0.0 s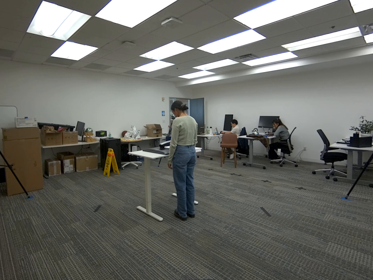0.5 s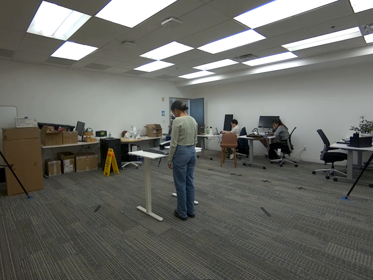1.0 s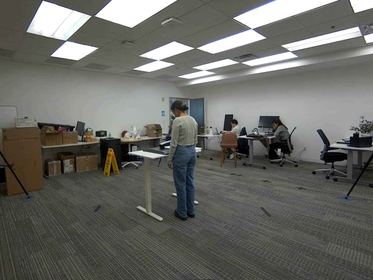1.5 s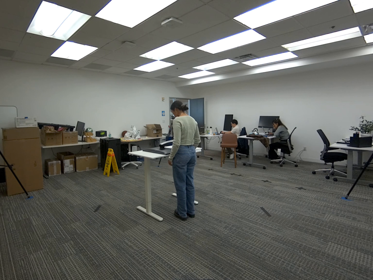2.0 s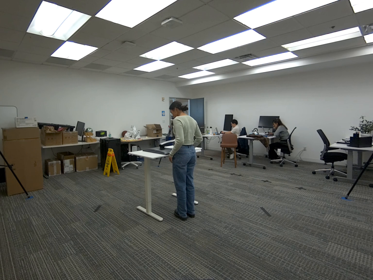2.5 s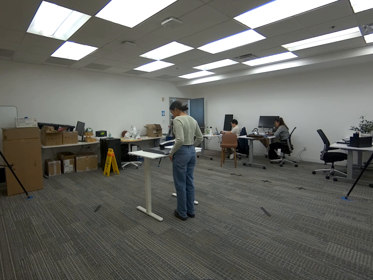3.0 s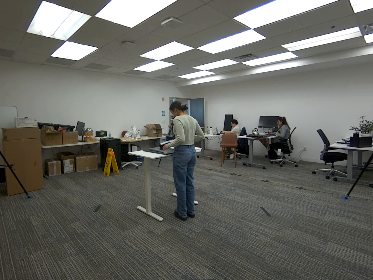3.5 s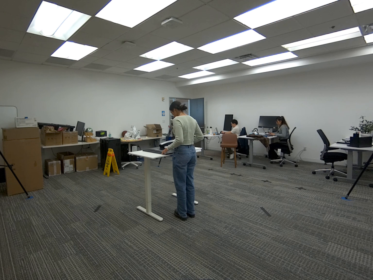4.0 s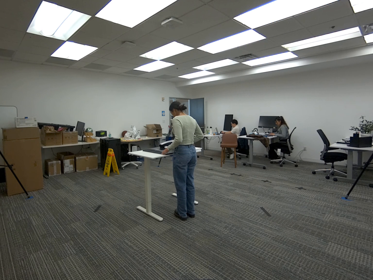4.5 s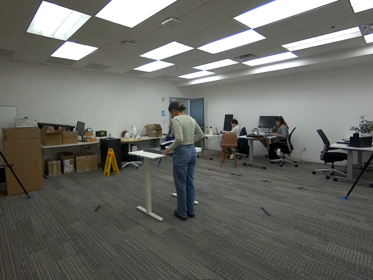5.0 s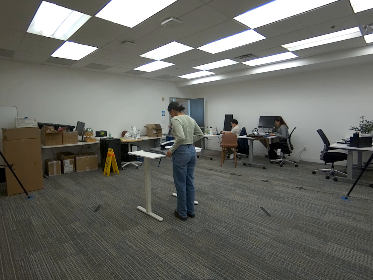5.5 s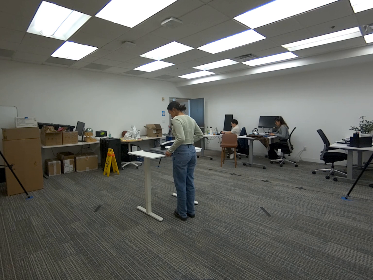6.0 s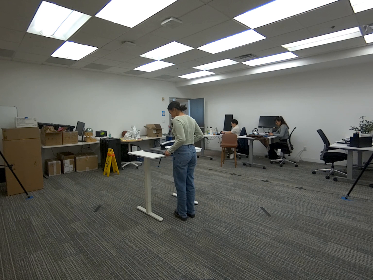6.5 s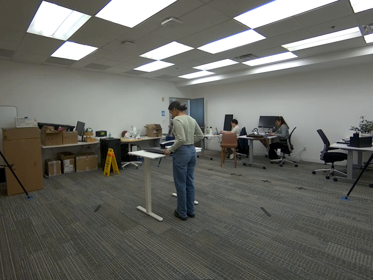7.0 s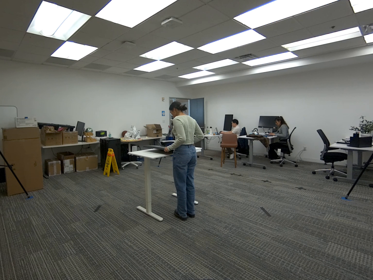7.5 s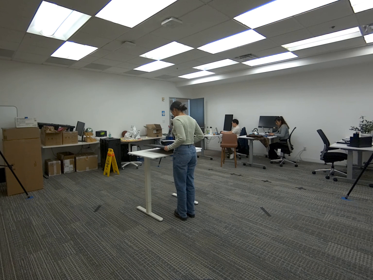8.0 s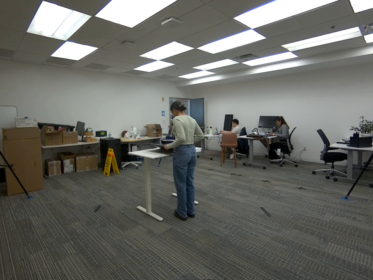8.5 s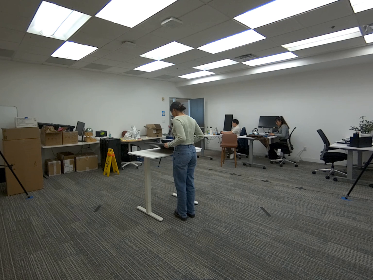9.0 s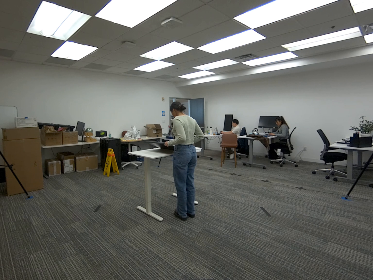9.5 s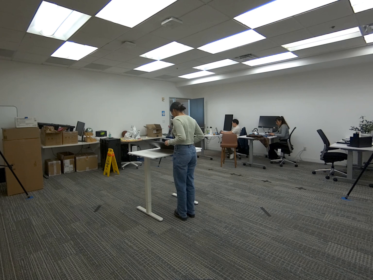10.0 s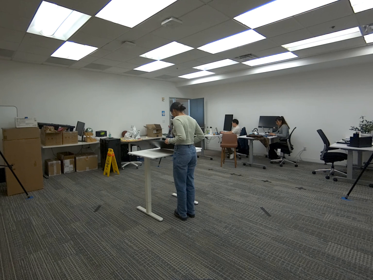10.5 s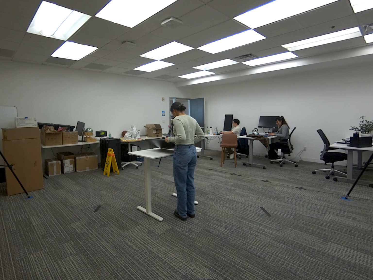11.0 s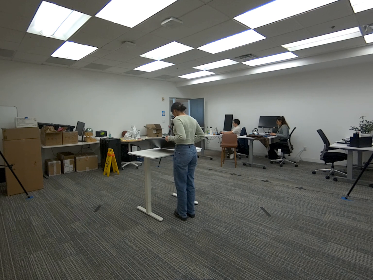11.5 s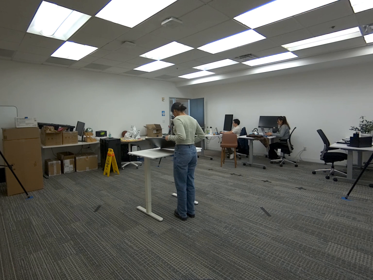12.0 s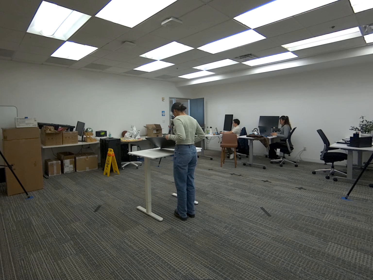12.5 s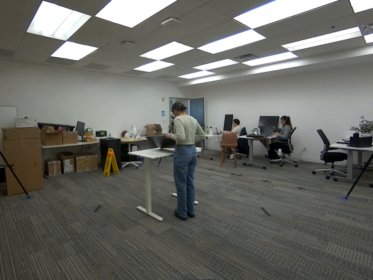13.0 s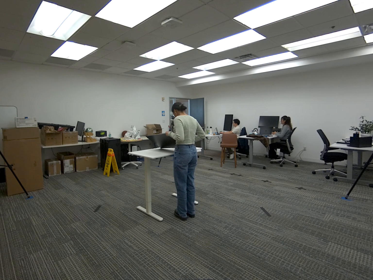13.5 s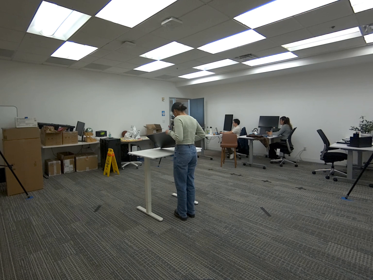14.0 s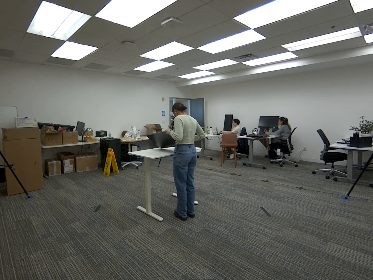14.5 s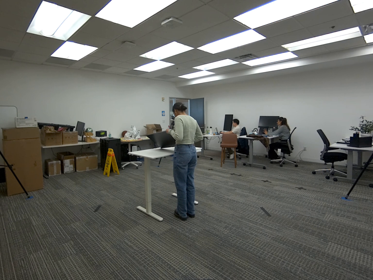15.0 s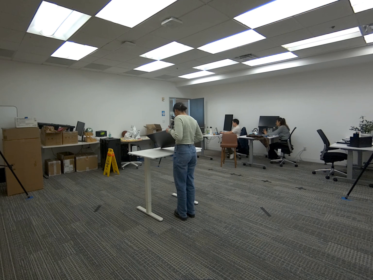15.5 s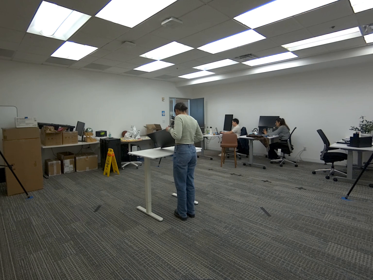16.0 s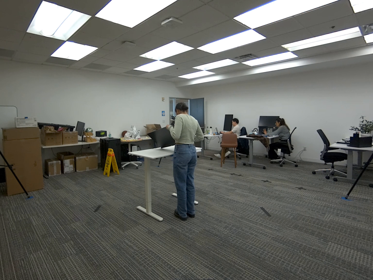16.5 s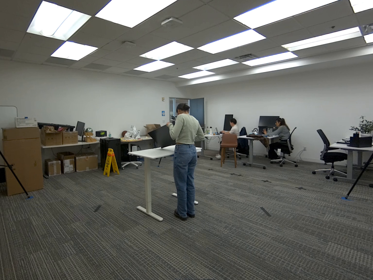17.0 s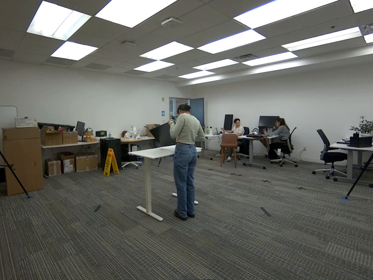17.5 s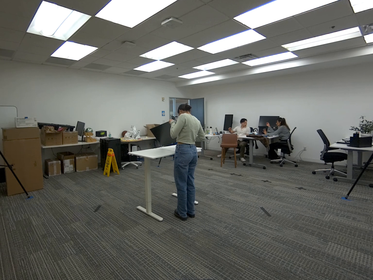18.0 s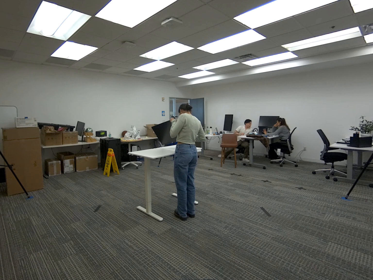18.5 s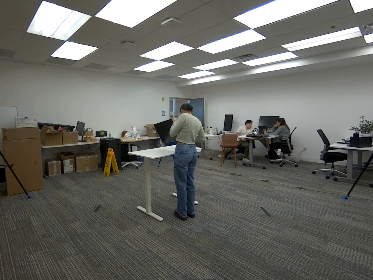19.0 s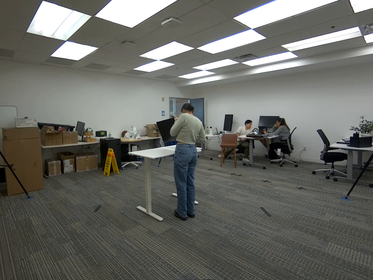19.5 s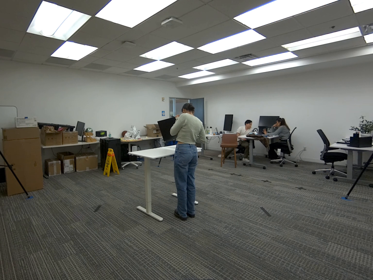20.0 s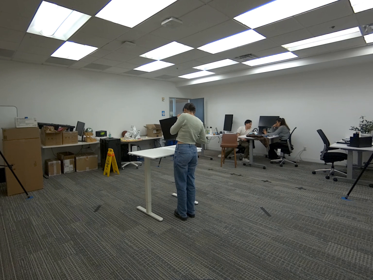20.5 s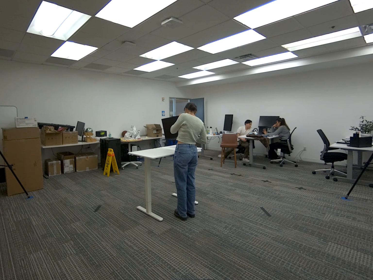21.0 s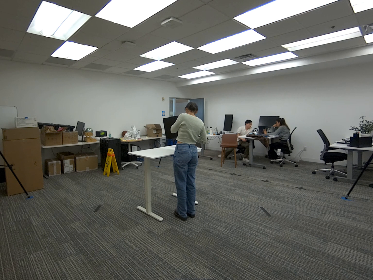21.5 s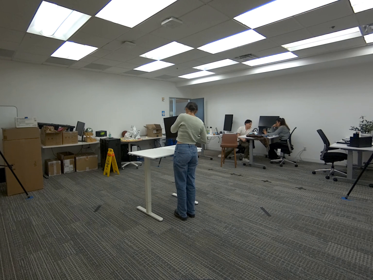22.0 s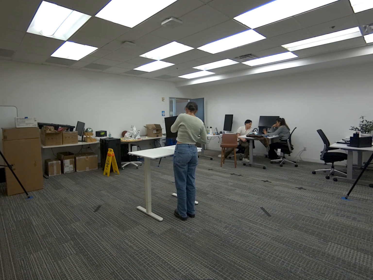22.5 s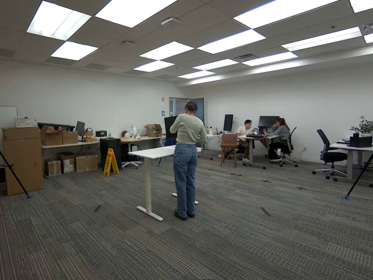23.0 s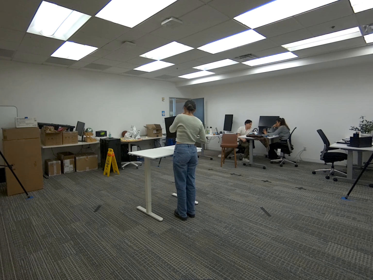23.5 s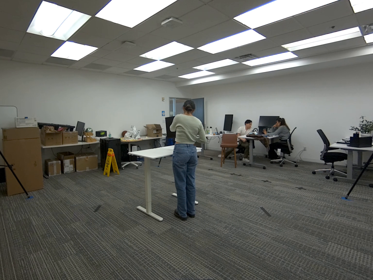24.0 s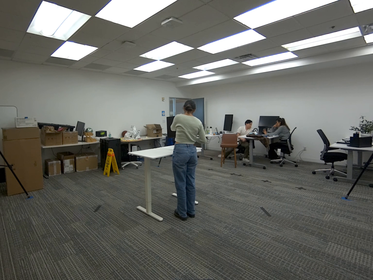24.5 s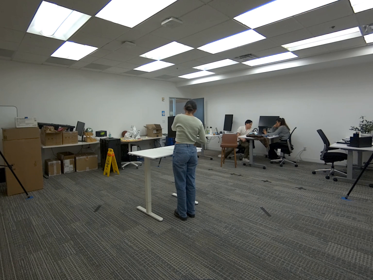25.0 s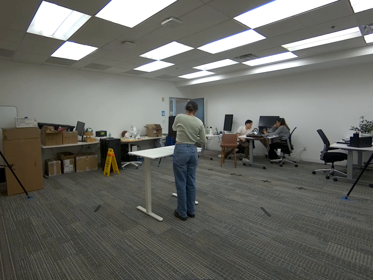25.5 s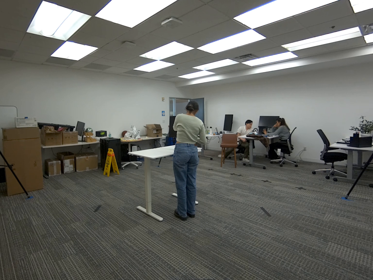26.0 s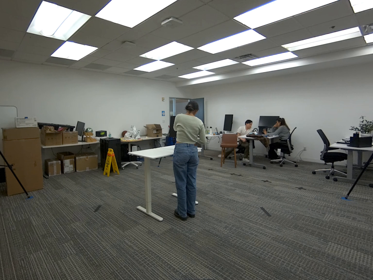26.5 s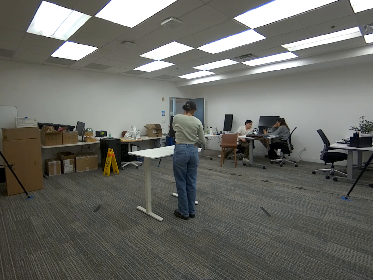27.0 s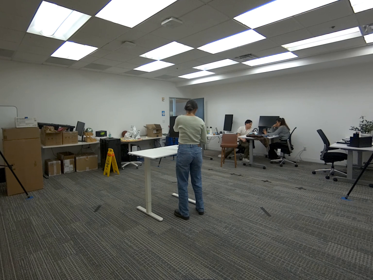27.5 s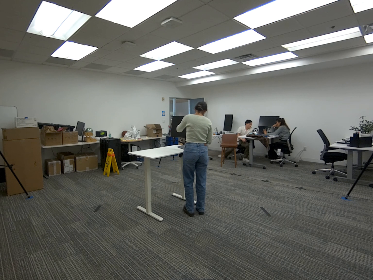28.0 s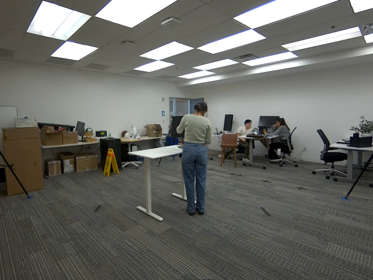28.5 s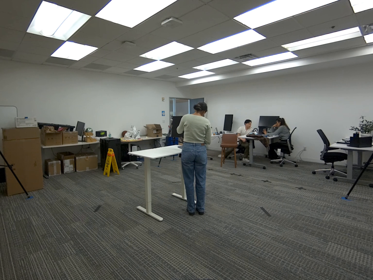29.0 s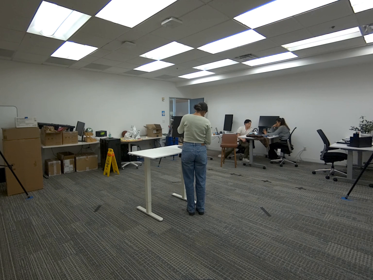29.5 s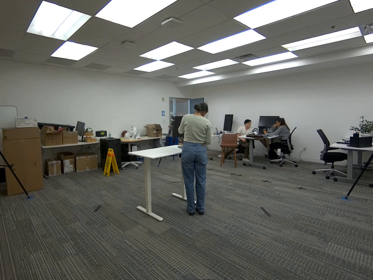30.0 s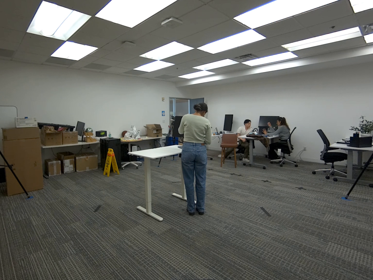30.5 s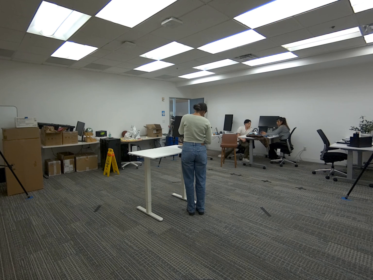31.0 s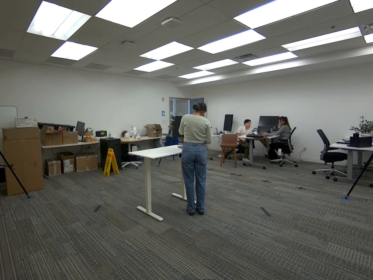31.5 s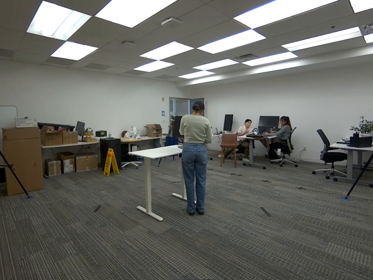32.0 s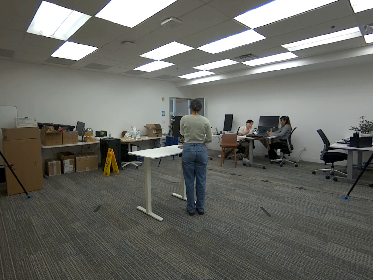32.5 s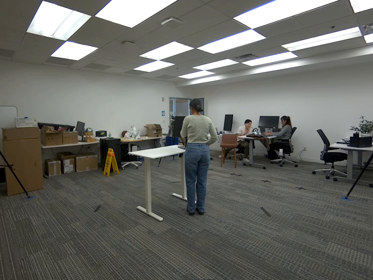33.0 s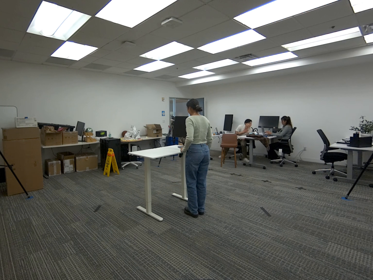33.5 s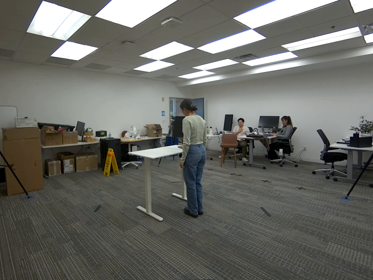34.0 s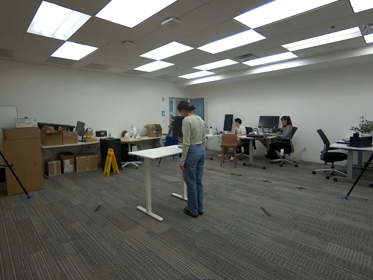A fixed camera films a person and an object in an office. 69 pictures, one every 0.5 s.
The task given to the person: Walk over to the monitor on the white desk and face the monitor face up.
